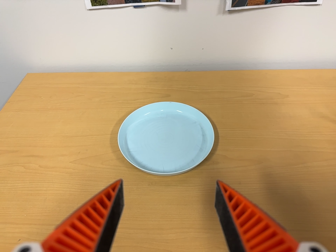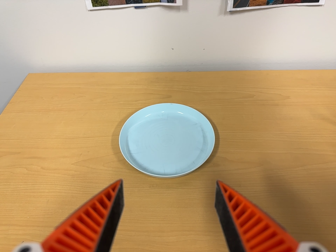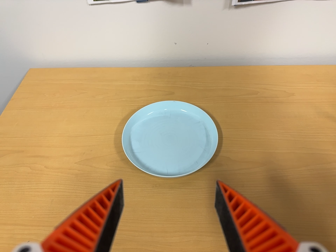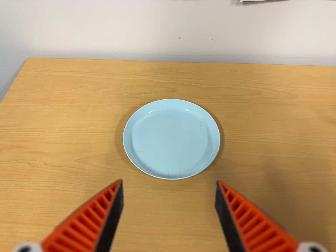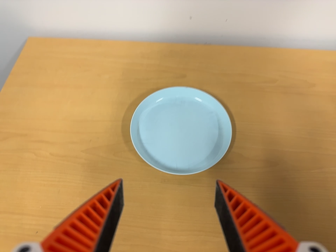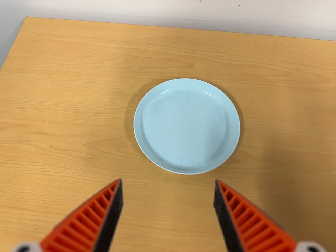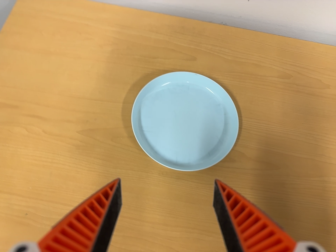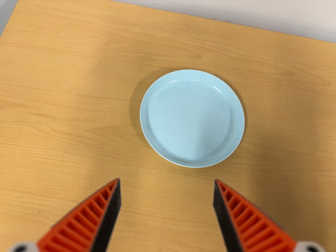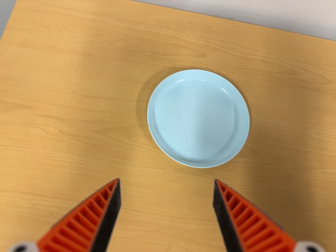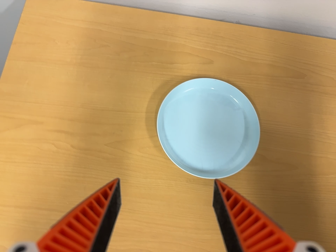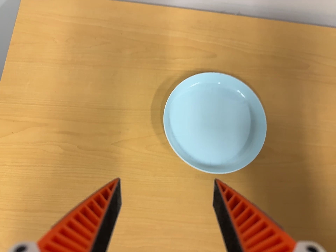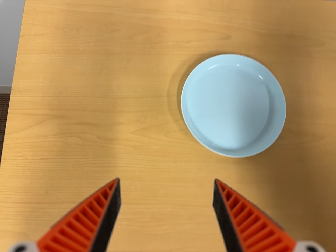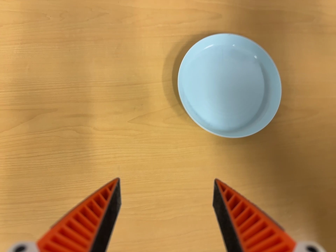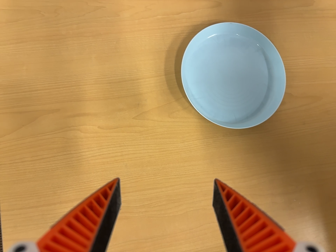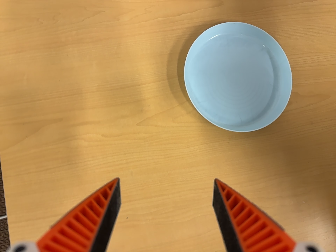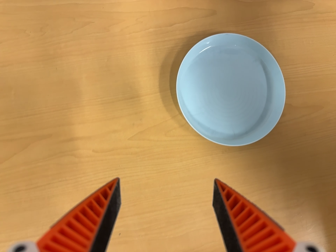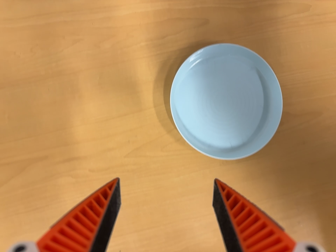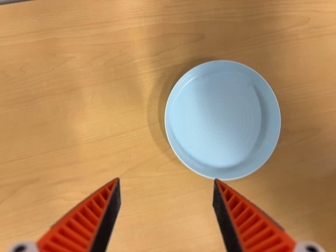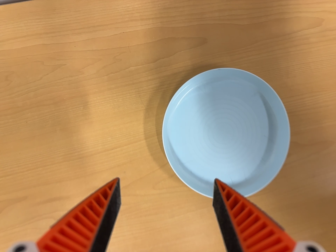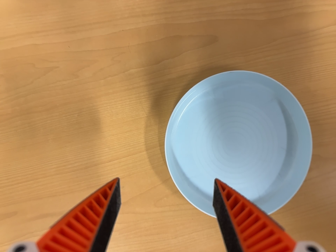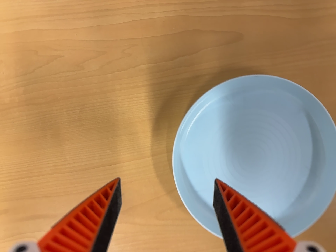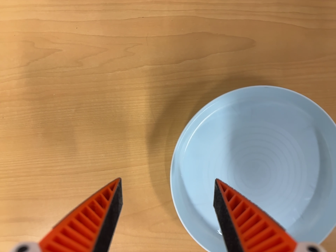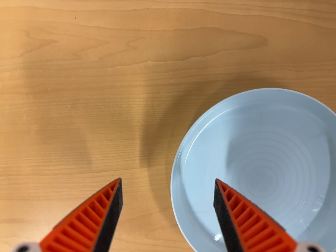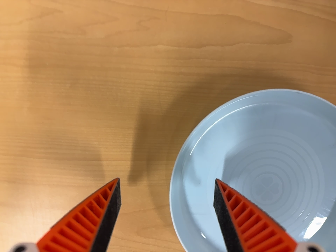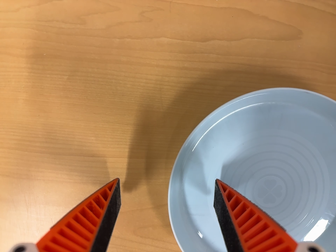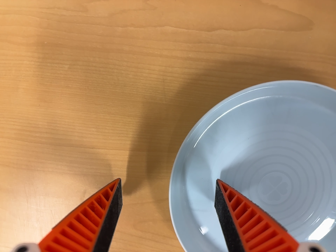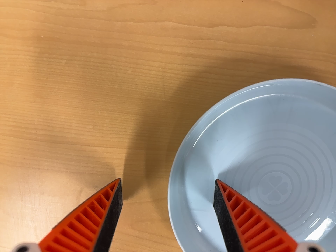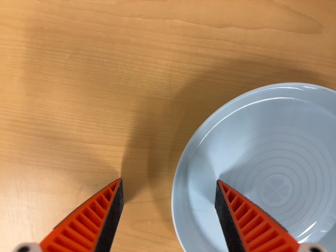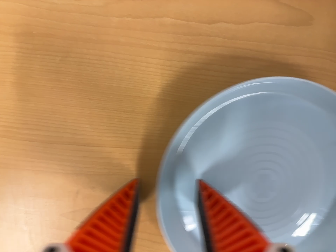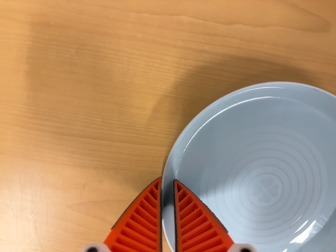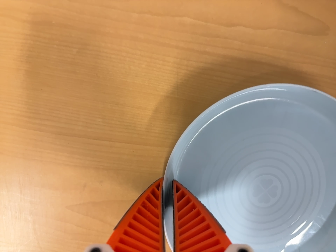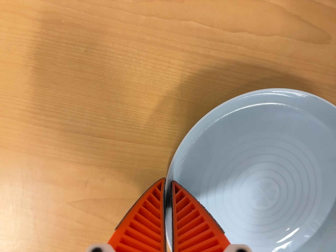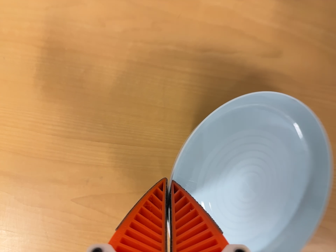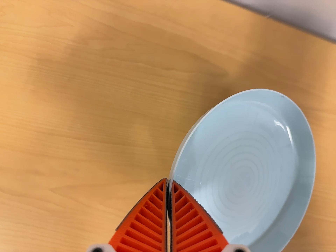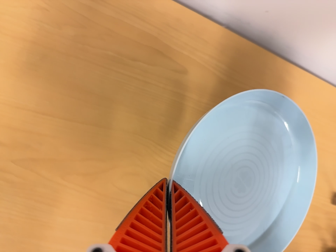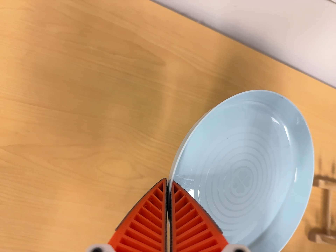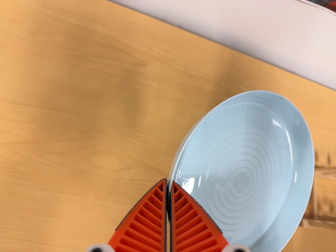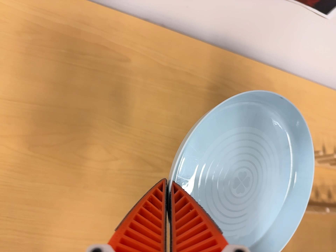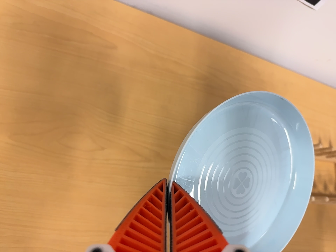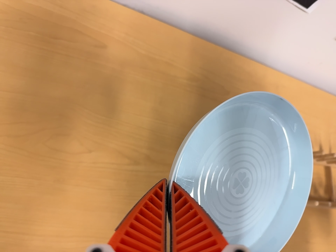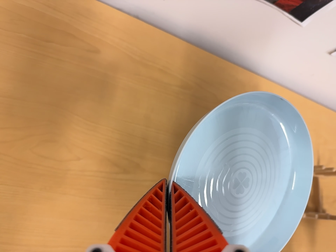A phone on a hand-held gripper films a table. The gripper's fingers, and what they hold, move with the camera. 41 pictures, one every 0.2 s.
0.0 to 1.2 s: The camera travels toward the top of its view, about 16 cm. Its aim tips toward the bottom of its view by about 20 degrees. It rolls about its line of sight by about 10 degrees, and the scene rotates clockwise.
1.2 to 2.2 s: The camera travels to its left and toward the top of its view, about 12 cm, so close, fixed things drift to the right. Its aim tips toward the bottom of its view by about 10 degrees.
2.2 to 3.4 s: The camera travels toward the top of its view, about 14 cm. Its aim tips toward the bottom of its view by about 10 degrees. It rolls about its line of sight by about 15 degrees, and the scene rotates counterclockwise.
3.4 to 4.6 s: The camera travels forward and toward the top of its view, about 18 cm, so what stands in front looms larger. It rolls about its line of sight by about 20 degrees, and the scene rotates clockwise.
4.6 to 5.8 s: The camera shifts only a little, or ends up much as it began.
5.8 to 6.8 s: The camera pans to its right by about 20 degrees. It travels backward and toward the bottom of its view, about 16 cm, so what stands in front gets smaller. Its aim tips toward the top of its view by about 15 degrees.
6.8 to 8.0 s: The camera travels toward the bottom of its view, to its right and backward, about 14 cm.
The film runs forward here.
